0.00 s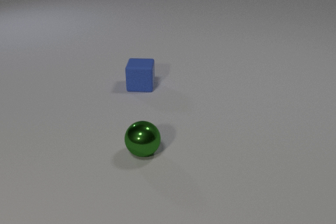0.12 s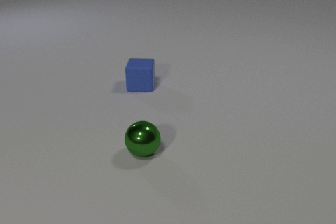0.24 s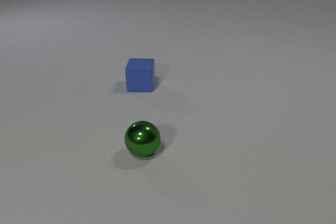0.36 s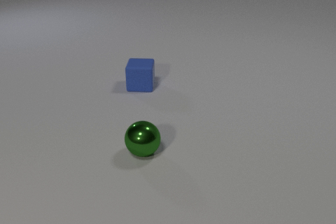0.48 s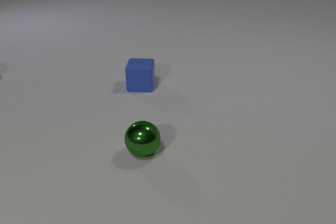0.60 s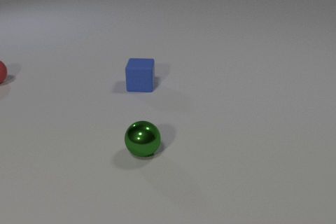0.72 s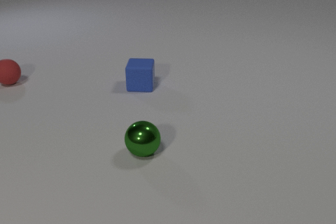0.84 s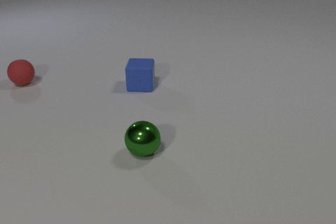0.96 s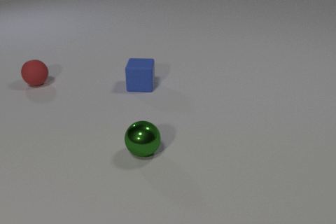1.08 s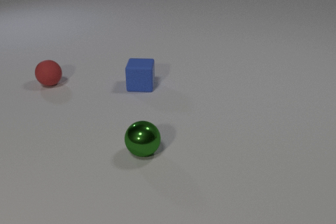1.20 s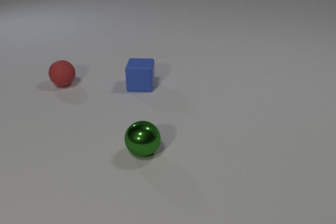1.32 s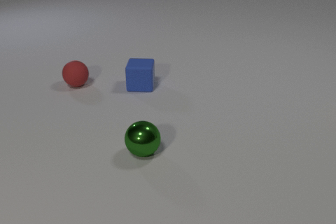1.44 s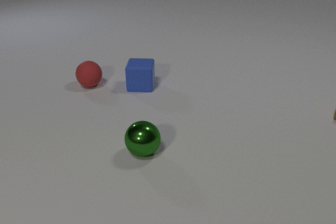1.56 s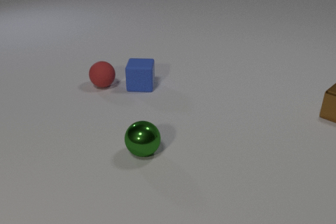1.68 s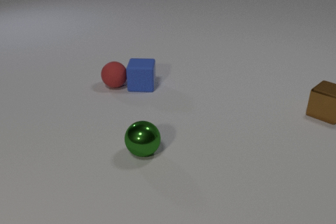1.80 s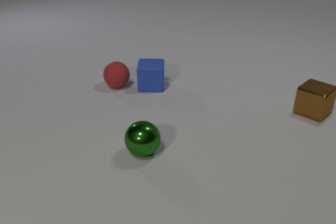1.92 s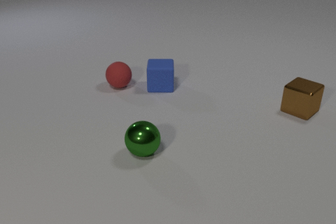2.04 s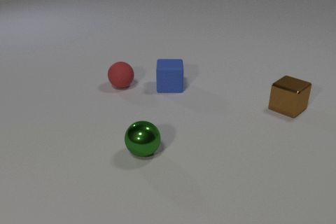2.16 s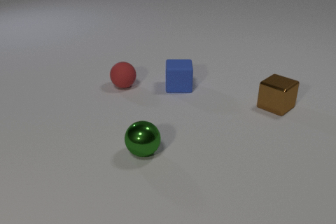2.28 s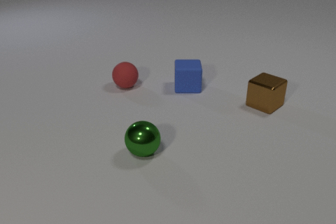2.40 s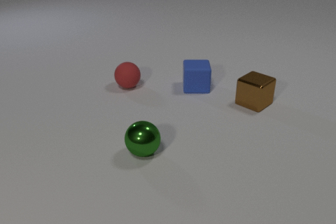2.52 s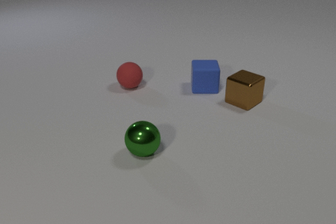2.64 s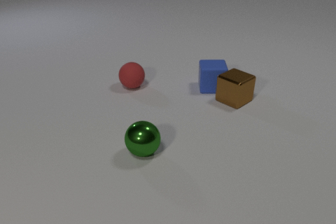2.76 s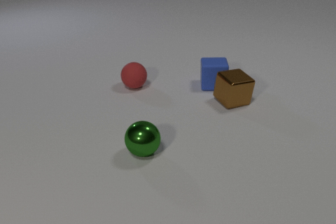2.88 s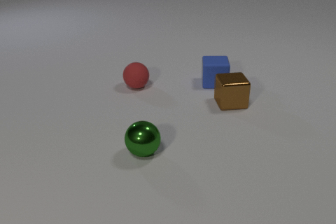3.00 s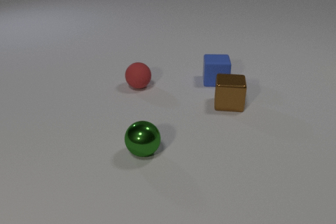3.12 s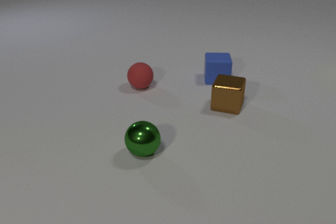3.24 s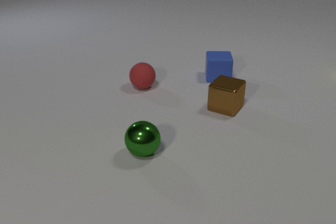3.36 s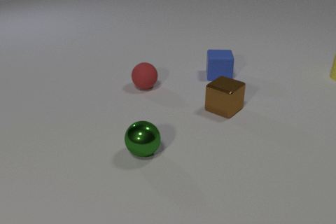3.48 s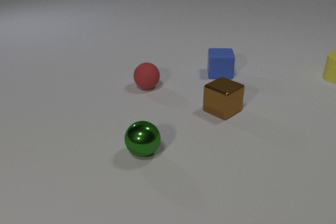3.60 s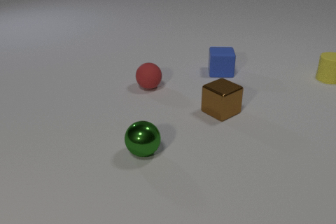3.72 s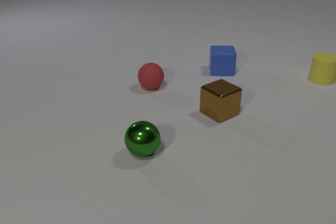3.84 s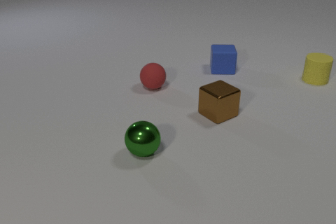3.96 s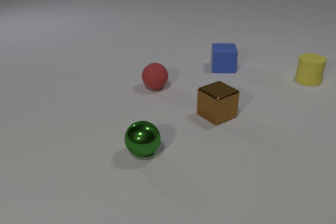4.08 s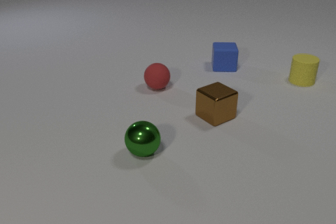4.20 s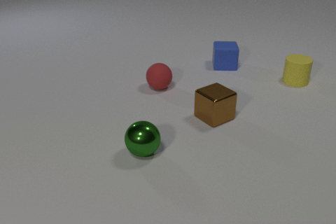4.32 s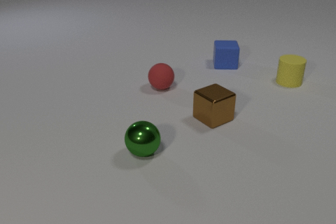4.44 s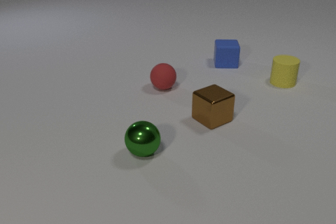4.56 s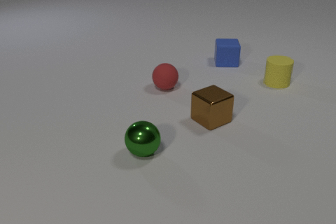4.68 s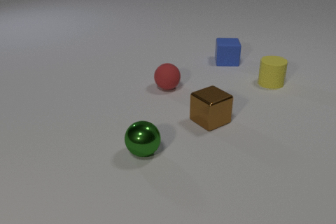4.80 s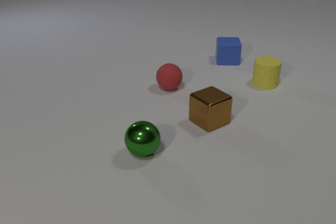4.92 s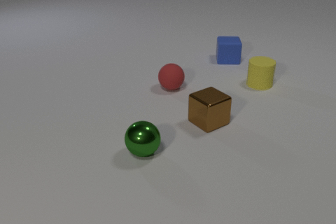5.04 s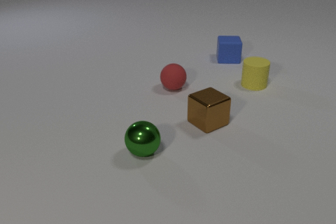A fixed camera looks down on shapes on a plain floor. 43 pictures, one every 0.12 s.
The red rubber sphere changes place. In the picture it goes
to the right.
The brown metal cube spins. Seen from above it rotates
clockwise.
0.00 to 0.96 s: The red rubber sphere comes in at the left edge, rolls to the right and toward the camera.
0.96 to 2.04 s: The red rubber sphere rolls to the right. The blue rubber cube slides to the right. The brown metal cube comes in at the right edge, slides to the left. The red rubber sphere and the blue rubber cube collide.
2.04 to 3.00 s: The red rubber sphere rolls to the right. The blue rubber cube slides to the right. The brown metal cube slides to the left, spins so that its near face slides to the left, clockwise seen from above. The blue rubber cube and the brown metal cube collide.
3.00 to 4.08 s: The red rubber sphere rolls to the right. The blue rubber cube slides away from the camera. The yellow rubber cylinder comes in at the right edge, slides to the left and toward the camera. The brown metal cube slides toward the camera and to the left, spins so that its near face slides to the left, clockwise seen from above.
4.08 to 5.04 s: The red rubber sphere rolls to the right. The blue rubber cube slides away from the camera. The yellow rubber cylinder slides to the left and toward the camera. The brown metal cube slides toward the camera and to the left.
How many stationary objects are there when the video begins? 2.
What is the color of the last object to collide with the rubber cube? brown.
How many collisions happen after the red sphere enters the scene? 2.
